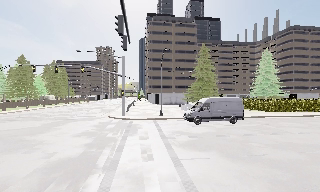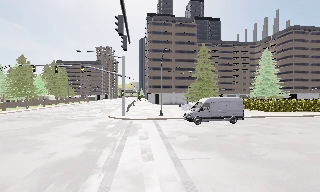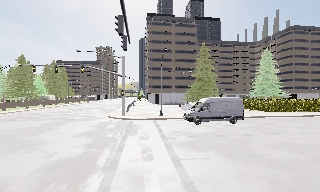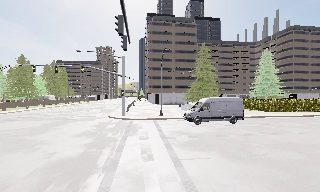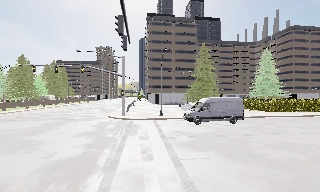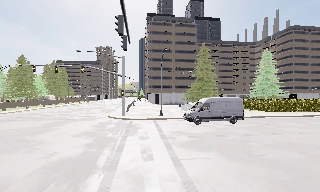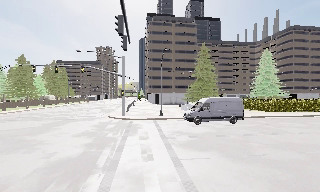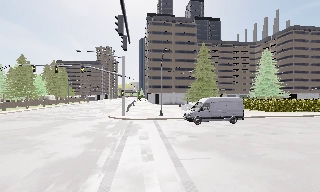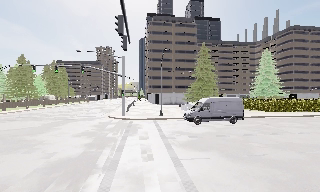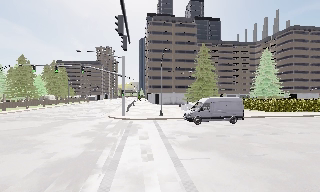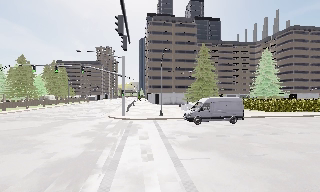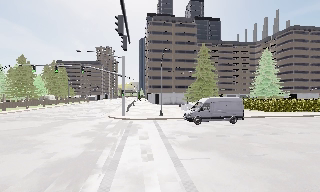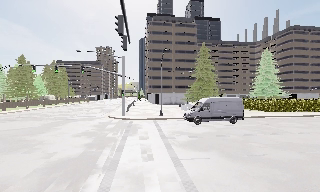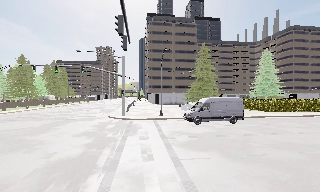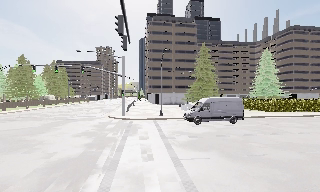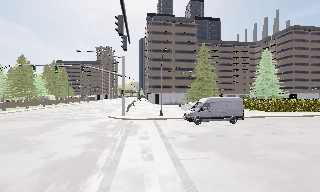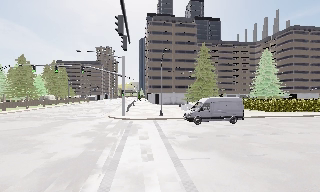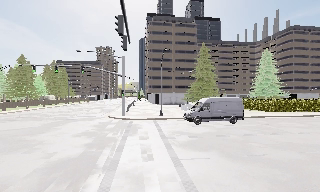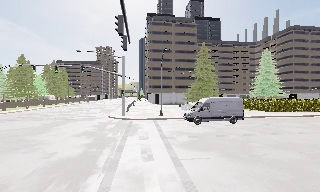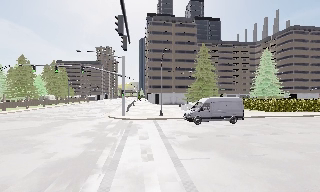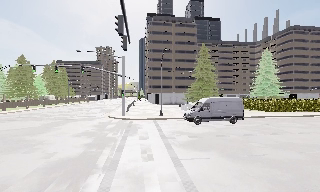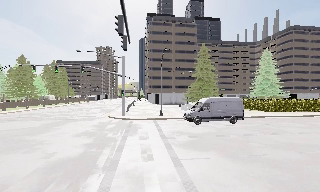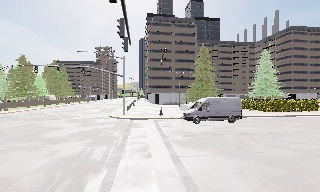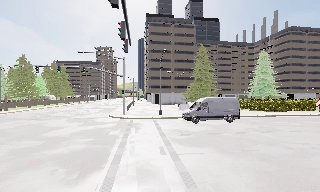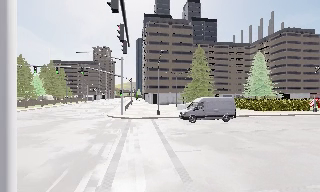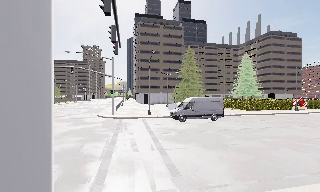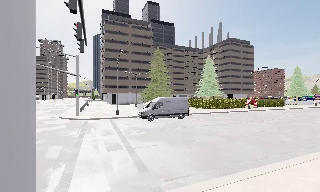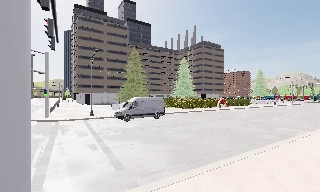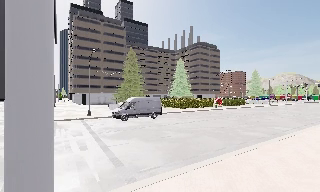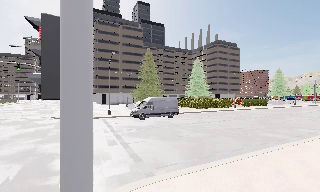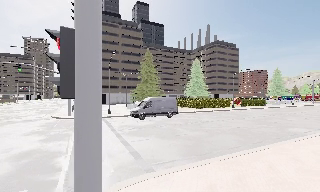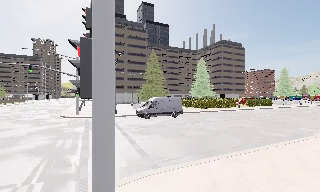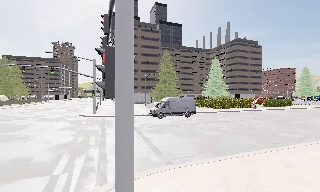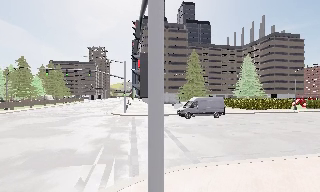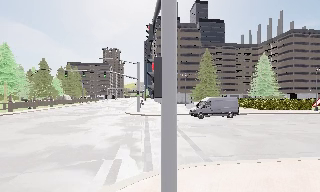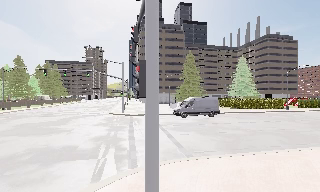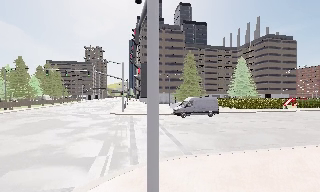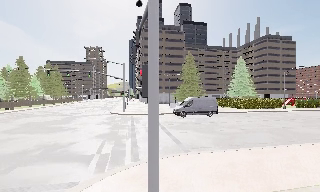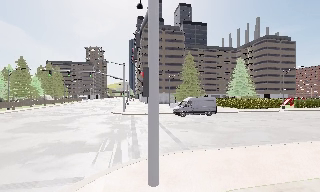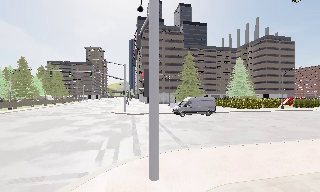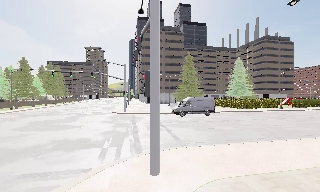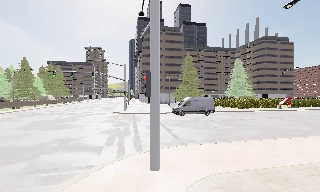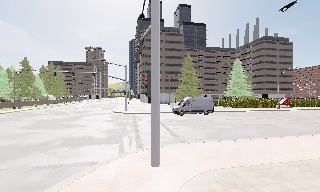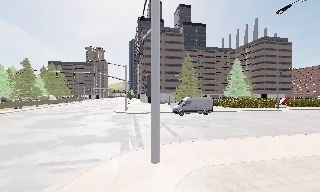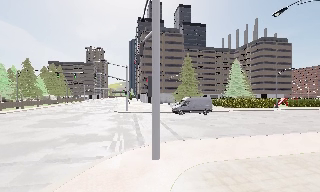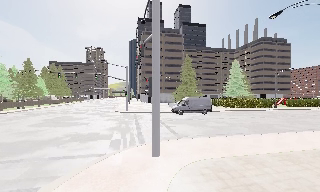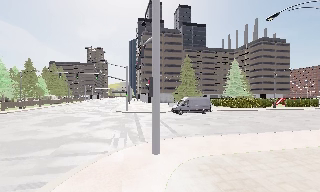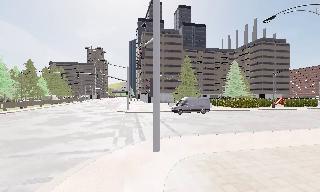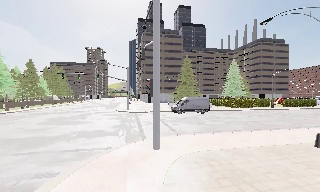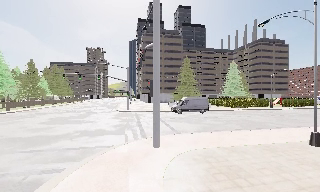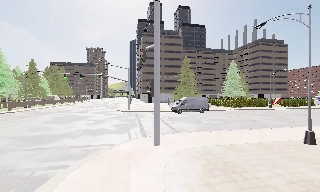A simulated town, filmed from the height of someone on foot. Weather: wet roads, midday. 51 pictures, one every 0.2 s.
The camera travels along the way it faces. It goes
backward.
0.0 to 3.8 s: The camera keeps its place and its aim.
3.8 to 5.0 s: The camera travels backward, about 1 m, so what stands in front gets smaller. It gains speed.
5.0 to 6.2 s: The camera pans to its right, which is clockwise from overhead, by about 15 degrees. It travels backward, about 2 m, so what stands in front gets smaller.
6.2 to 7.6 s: The camera pans to its left, which is counterclockwise from overhead, by about 15 degrees. It travels backward, about 2 m, so what stands in front gets smaller.
7.6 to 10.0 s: The camera travels backward, about 3.5 m, so what stands in front gets smaller.
The film runs backward here.
